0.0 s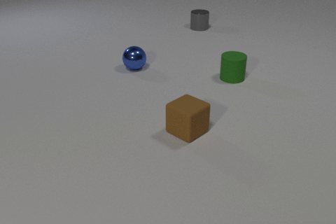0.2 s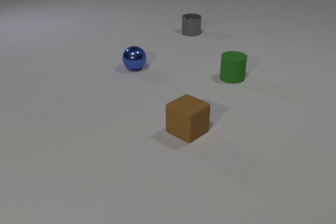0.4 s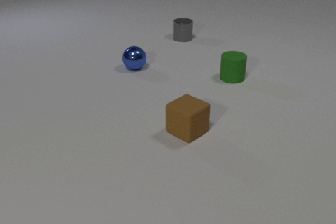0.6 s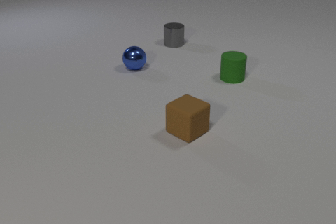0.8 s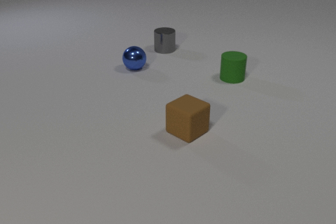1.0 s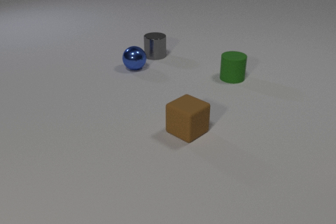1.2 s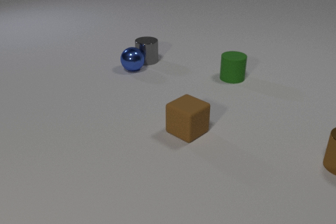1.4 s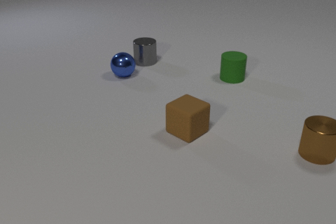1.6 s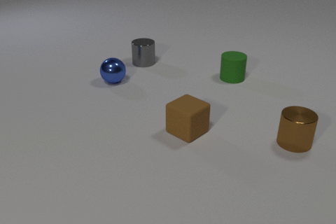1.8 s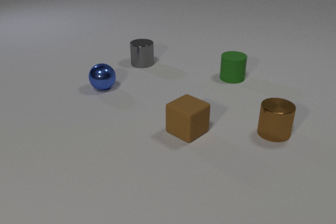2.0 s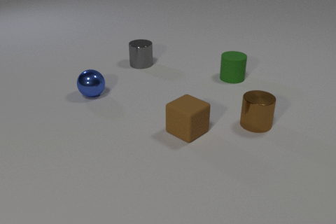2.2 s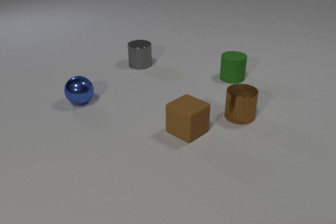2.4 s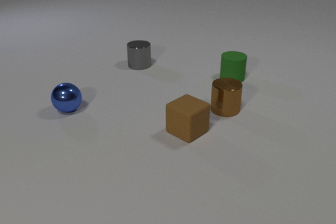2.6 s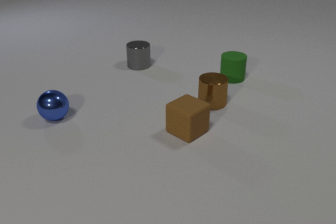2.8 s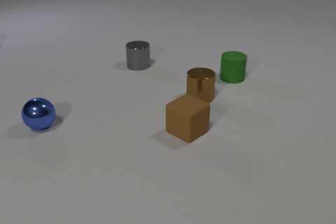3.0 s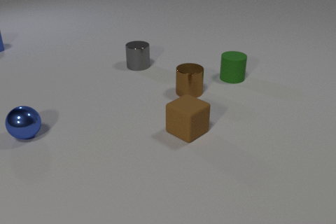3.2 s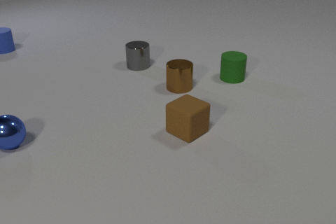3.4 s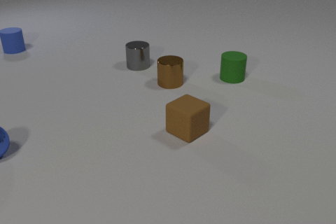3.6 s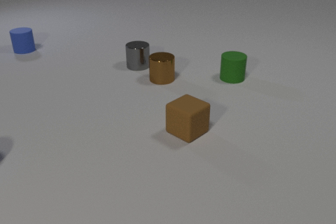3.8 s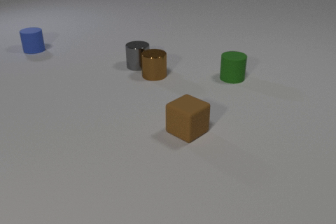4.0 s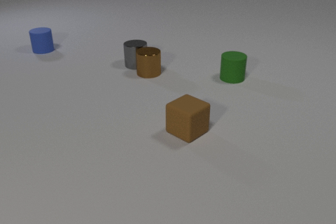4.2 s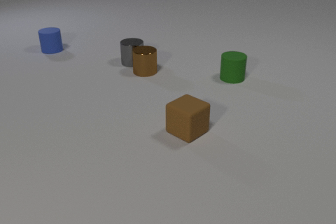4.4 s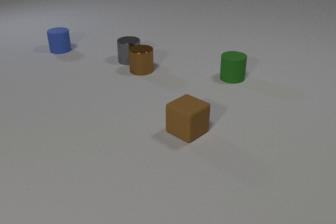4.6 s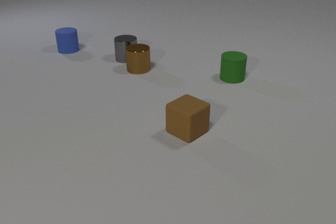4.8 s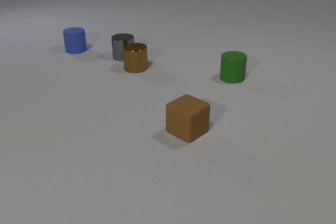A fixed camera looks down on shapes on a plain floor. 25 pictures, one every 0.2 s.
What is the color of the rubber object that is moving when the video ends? blue.
What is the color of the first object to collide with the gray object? blue.
How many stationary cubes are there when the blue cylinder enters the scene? 1.
0.0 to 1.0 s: The gray metal cylinder slides toward the camera and to the left.
1.0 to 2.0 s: The gray metal cylinder slides toward the camera and to the left. The blue metal sphere rolls toward the camera and to the left. The brown metal cylinder comes in at the right edge, slides to the left and away from the camera. The gray metal cylinder and the blue metal sphere collide.
2.0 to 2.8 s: The blue metal sphere rolls toward the camera and to the left. The brown metal cylinder slides to the left and away from the camera.
2.8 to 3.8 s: The blue metal sphere rolls to the left and toward the camera, leaves at the left edge. The brown metal cylinder slides away from the camera and to the left. The blue rubber cylinder comes in at the left edge, slides to the right.
3.8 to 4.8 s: The gray metal cylinder slides away from the camera and to the left. The brown metal cylinder slides away from the camera and to the left. The blue rubber cylinder slides to the right. The gray metal cylinder and the brown metal cylinder collide.
